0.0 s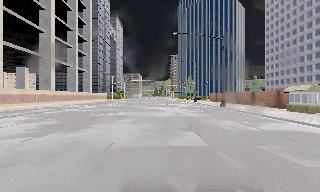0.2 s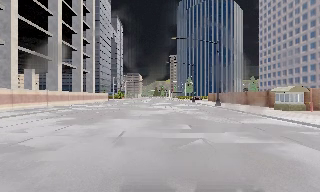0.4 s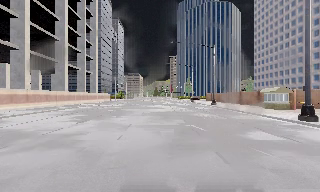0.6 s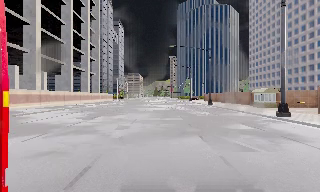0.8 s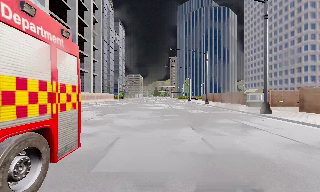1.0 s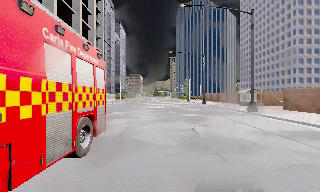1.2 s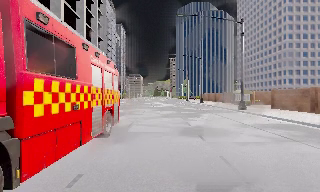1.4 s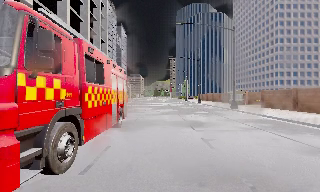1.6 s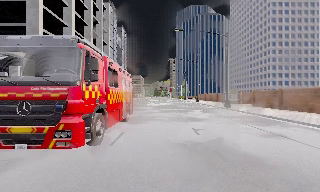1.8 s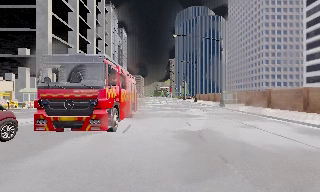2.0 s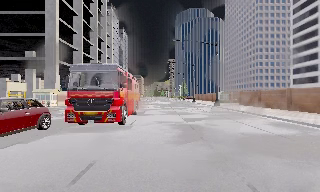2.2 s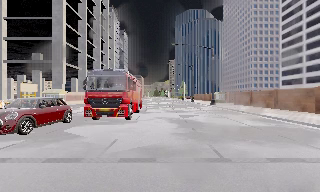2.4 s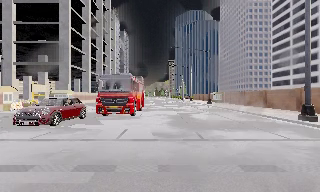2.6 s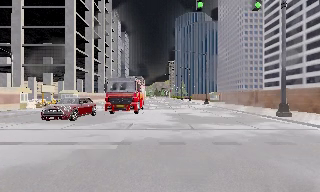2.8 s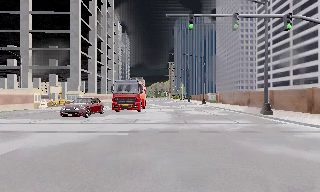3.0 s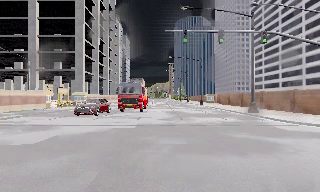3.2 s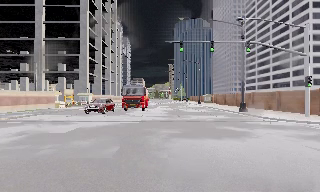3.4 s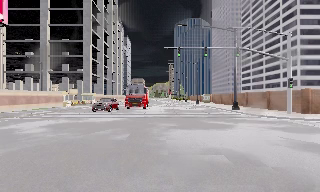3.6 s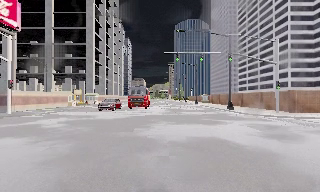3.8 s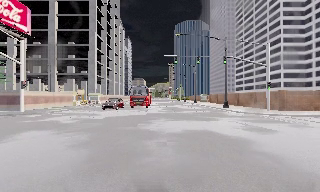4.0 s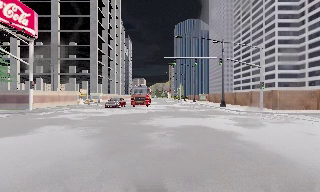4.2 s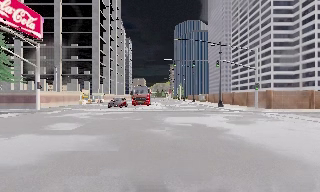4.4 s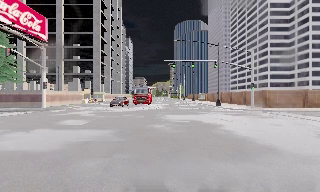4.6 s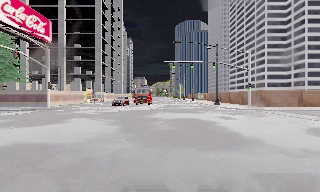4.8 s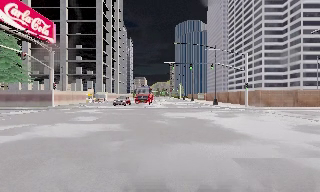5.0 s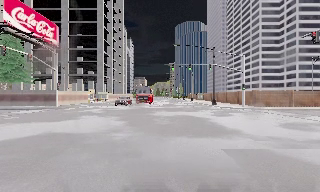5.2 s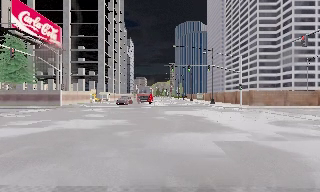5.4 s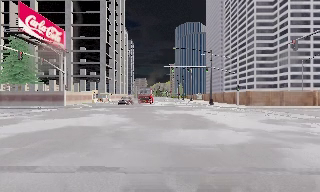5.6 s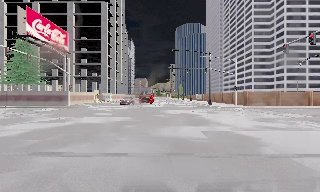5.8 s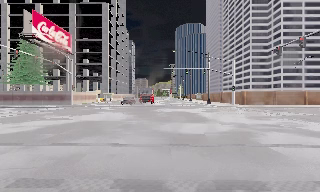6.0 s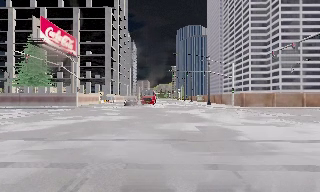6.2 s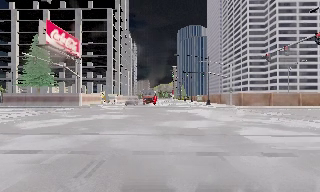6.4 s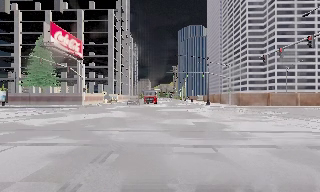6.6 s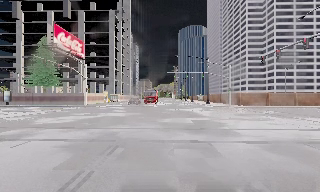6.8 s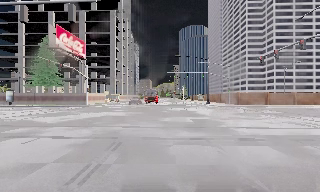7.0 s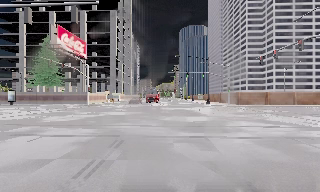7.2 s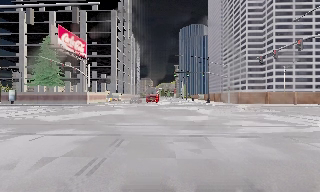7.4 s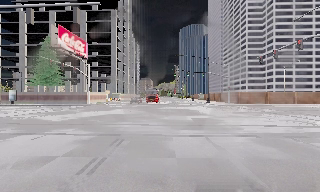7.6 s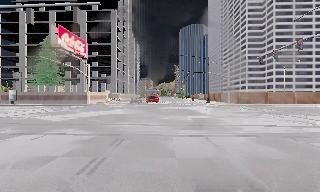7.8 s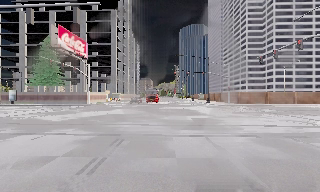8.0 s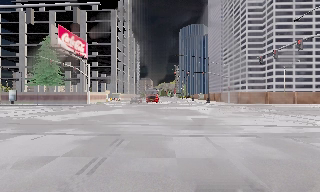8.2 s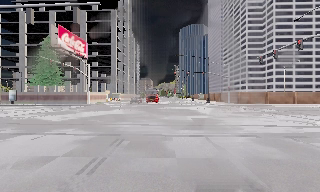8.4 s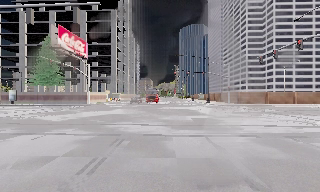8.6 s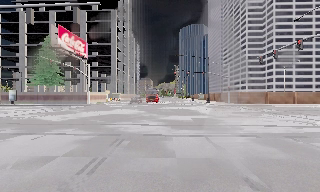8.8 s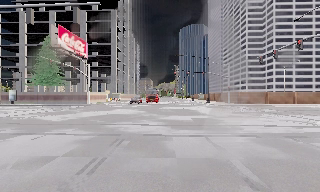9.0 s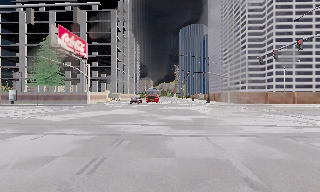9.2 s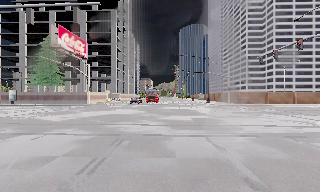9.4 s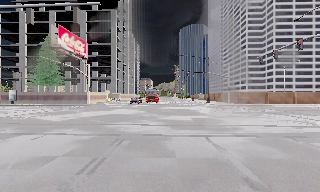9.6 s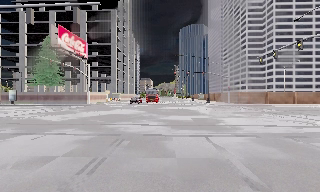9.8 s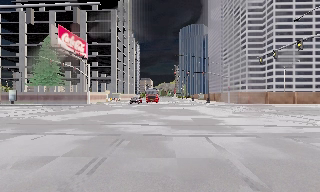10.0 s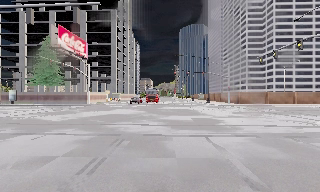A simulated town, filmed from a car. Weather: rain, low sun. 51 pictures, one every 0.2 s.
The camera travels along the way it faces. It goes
backward.
0.0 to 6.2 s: The camera travels backward, about 50 m, so what stands in front gets smaller. It loses speed.
6.2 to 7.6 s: The camera travels backward, about 2 m, so what stands in front gets smaller. It loses speed.
7.6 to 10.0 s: The camera keeps its place and its aim.
The film runs backward here.
